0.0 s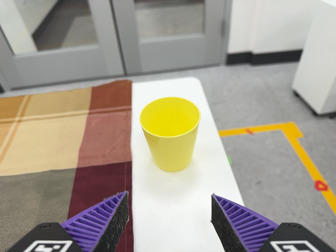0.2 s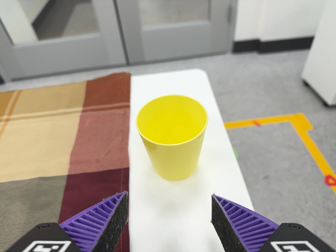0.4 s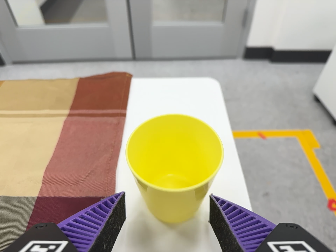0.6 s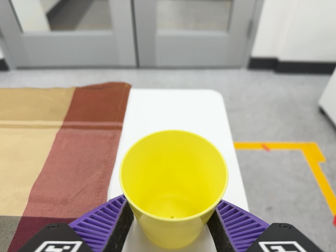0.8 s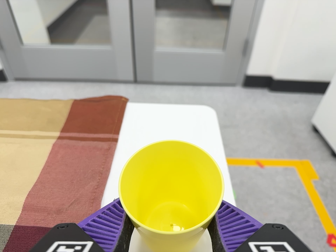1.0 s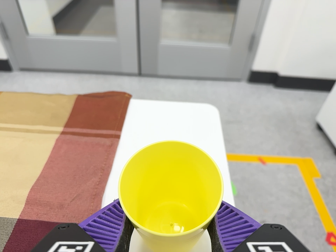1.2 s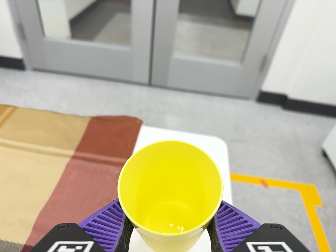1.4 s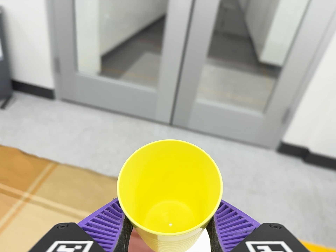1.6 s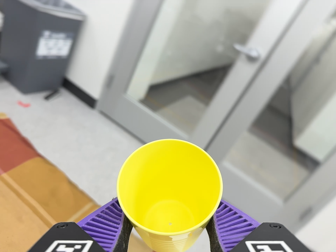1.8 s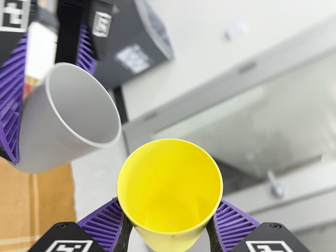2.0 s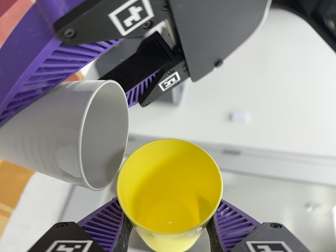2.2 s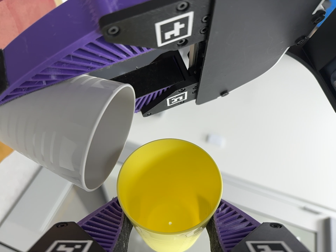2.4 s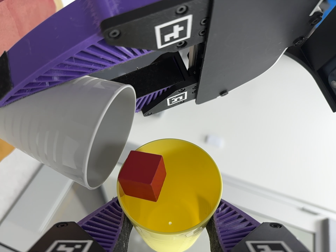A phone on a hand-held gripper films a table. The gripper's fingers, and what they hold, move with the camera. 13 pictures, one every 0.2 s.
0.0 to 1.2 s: The camera travels forward and toward the top of its view, about 14 cm, so what stands in front looms larger. It rolls about its line of sight by about 15 degrees, and the scene rotates clockwise.
1.2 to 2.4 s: The camera travels to its left and toward the top of its view, about 32 cm, so close, fixed things drift to the right. Its aim tips toward the top of its view by about 40 degrees, and the scene shifts downward. It rolls about its line of sight by about 115 degrees, and the scene rotates clockwise.
The film runs backward here.
